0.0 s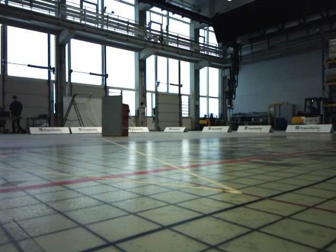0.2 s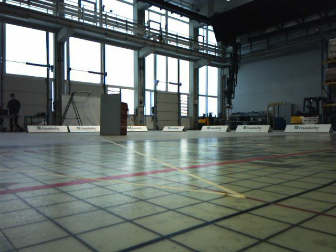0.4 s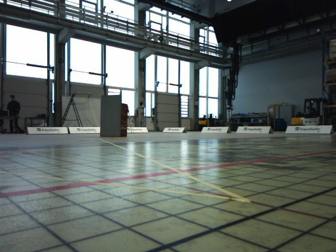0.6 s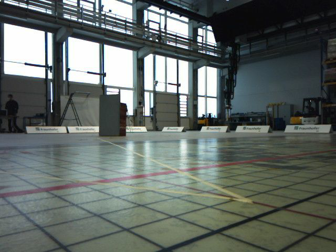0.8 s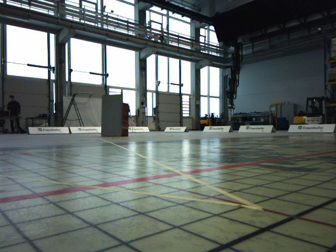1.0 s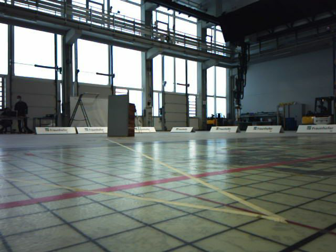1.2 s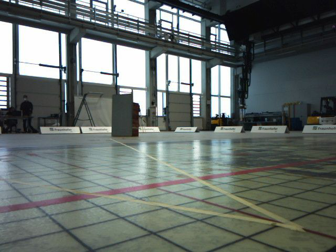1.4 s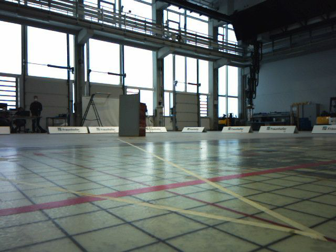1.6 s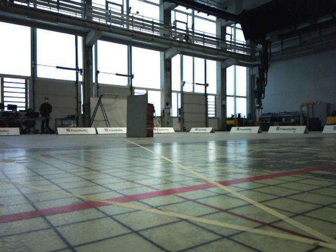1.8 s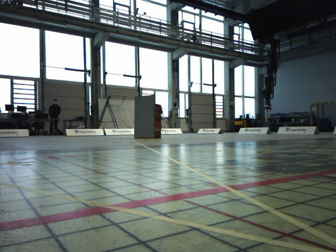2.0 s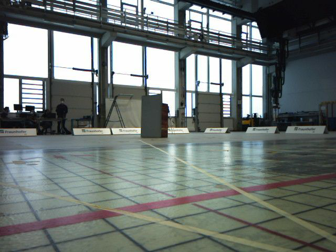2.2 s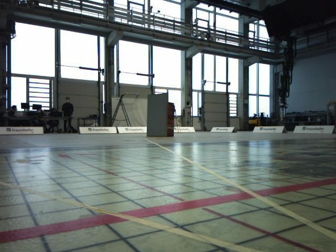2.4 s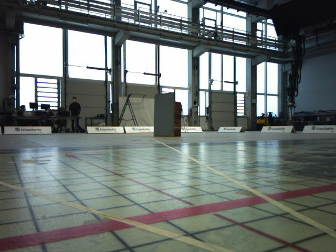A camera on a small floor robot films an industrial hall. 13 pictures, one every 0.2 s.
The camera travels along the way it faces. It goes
forward.
0.0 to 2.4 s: The camera pans to its left, which is counterclockwise from overhead, by about 10 degrees. It travels forward, about 0.5 m, so what stands in front looms larger.
The film runs forward here.
